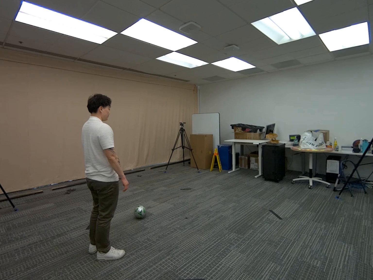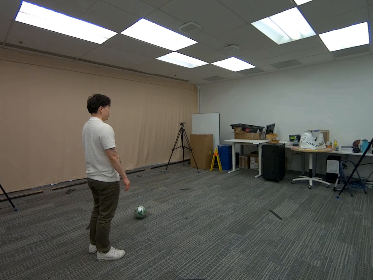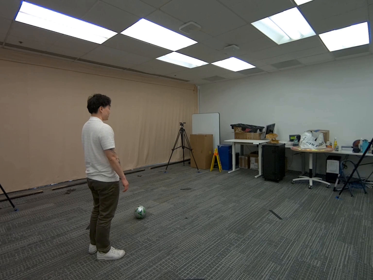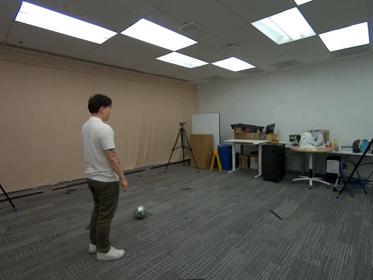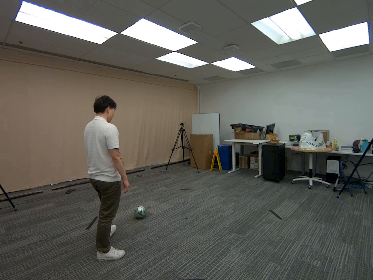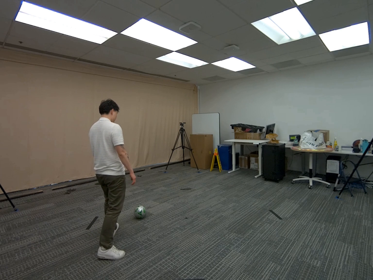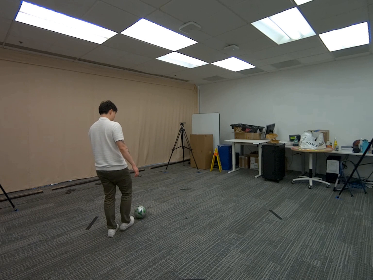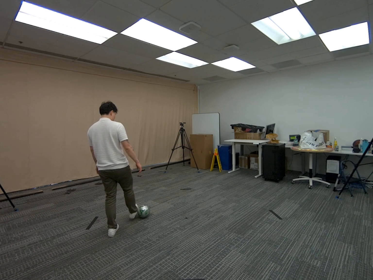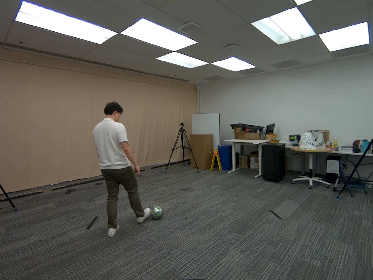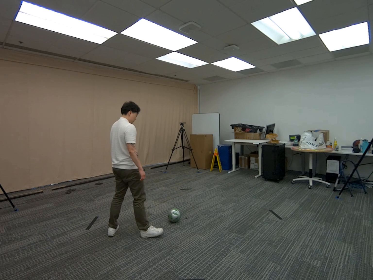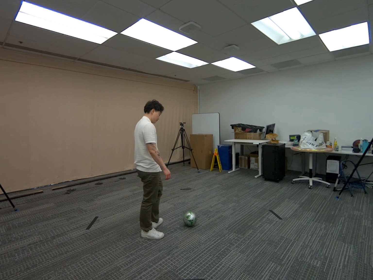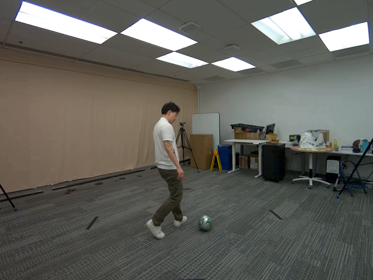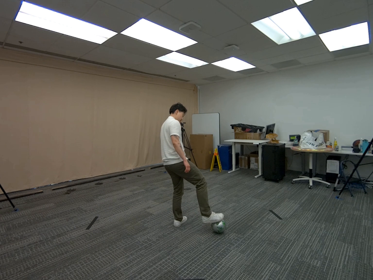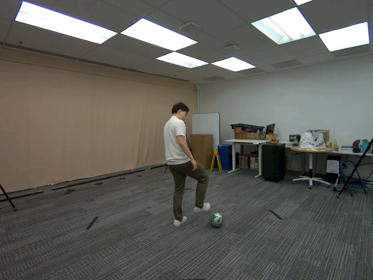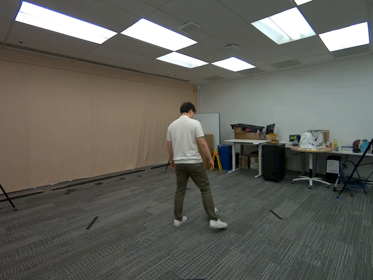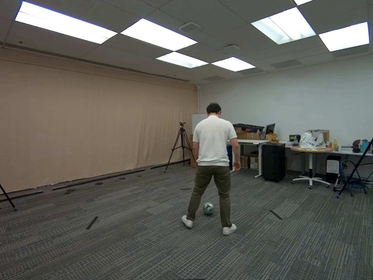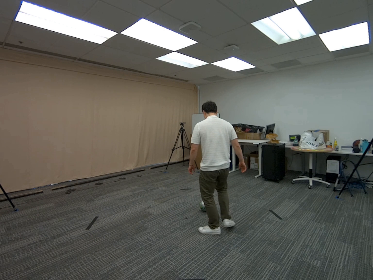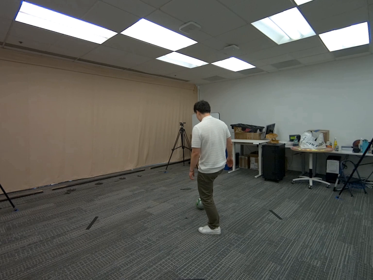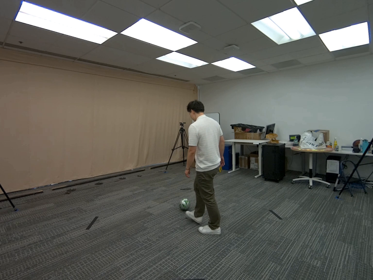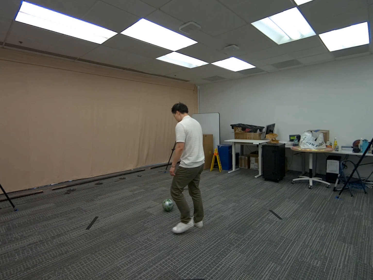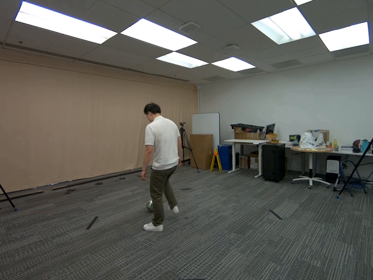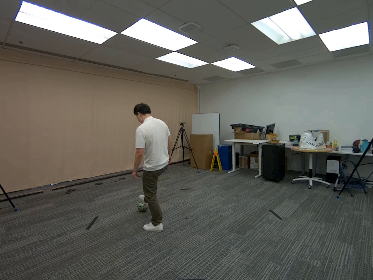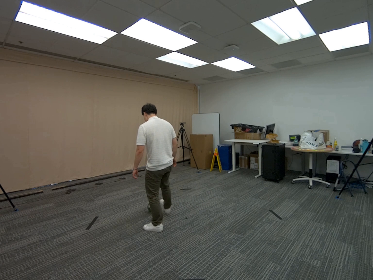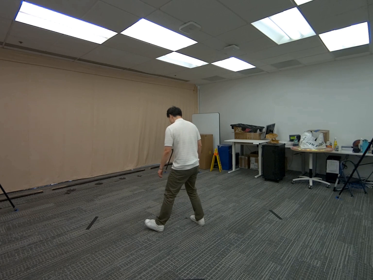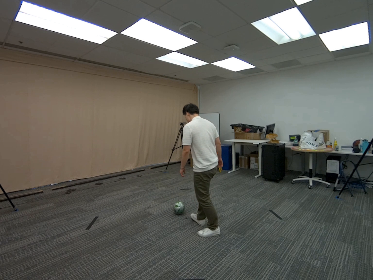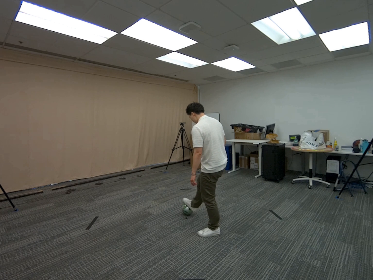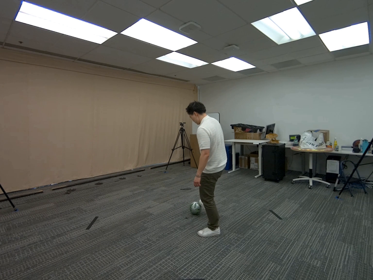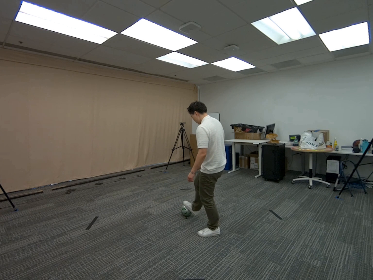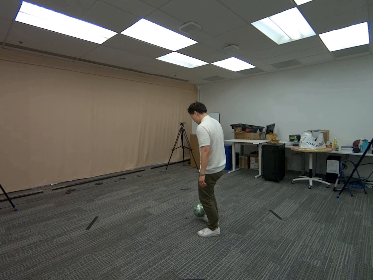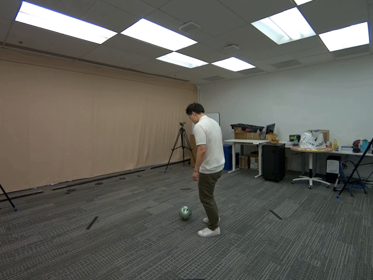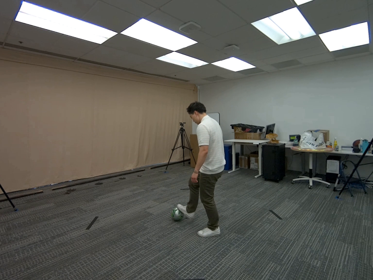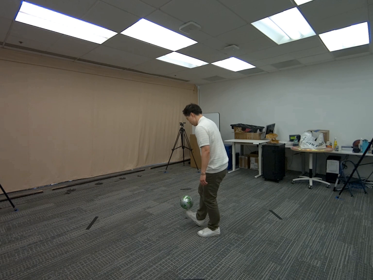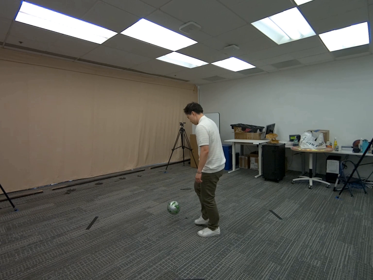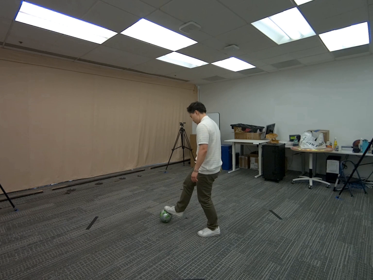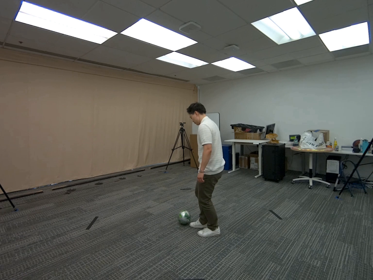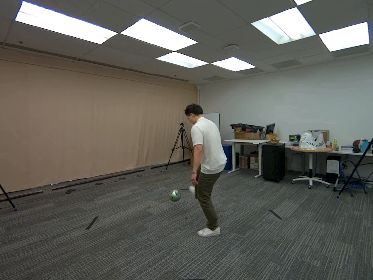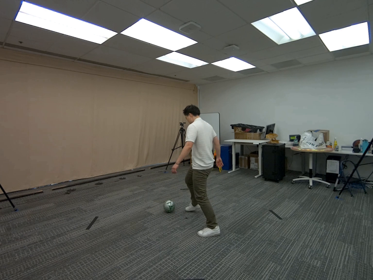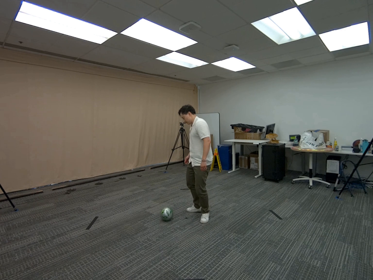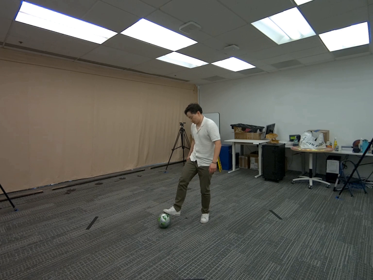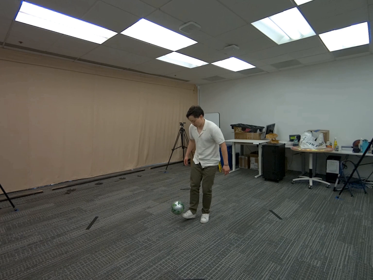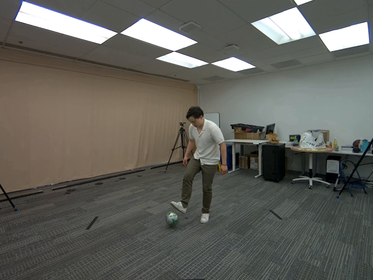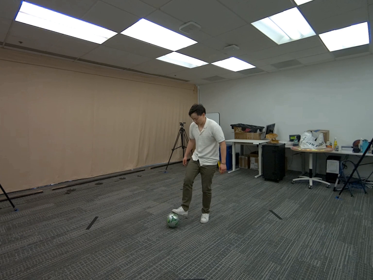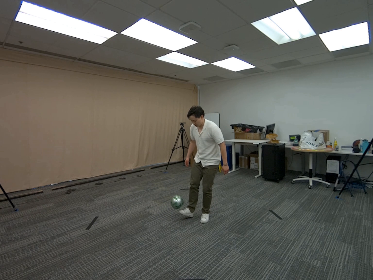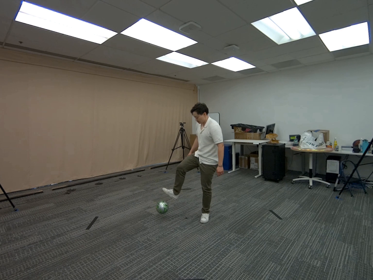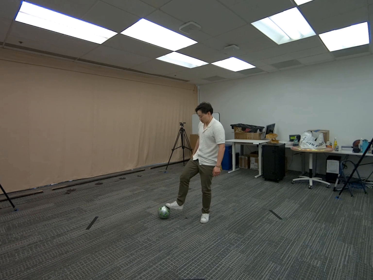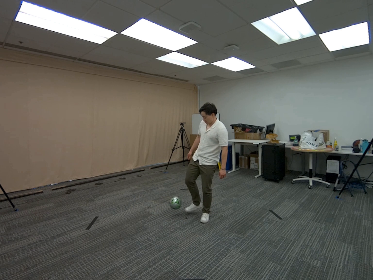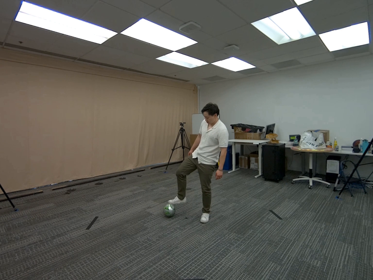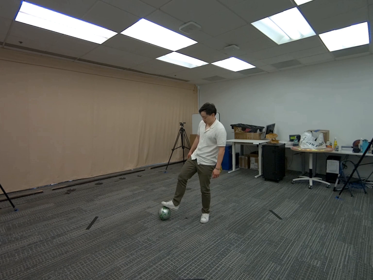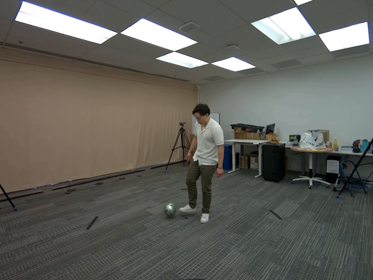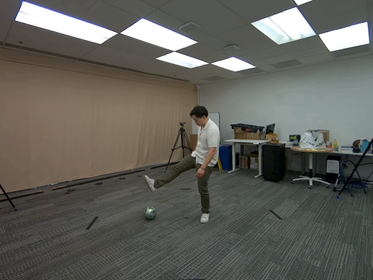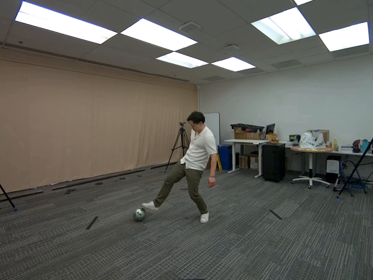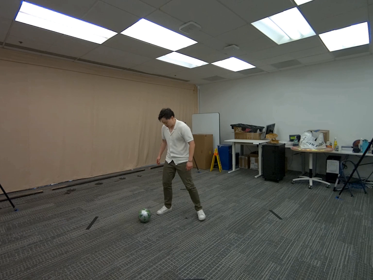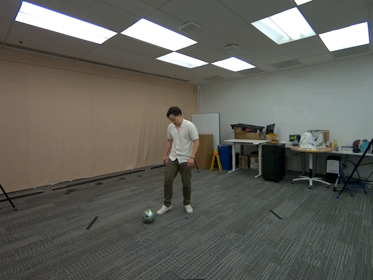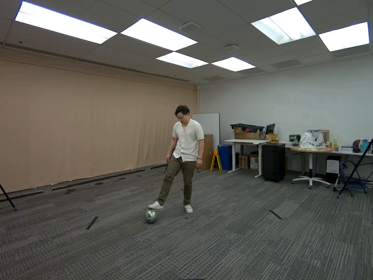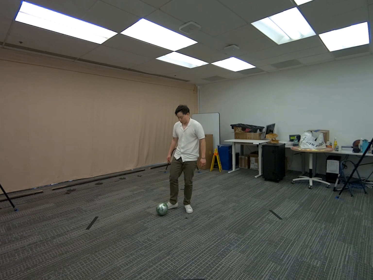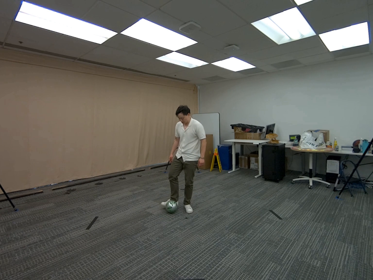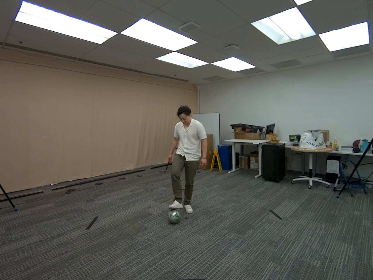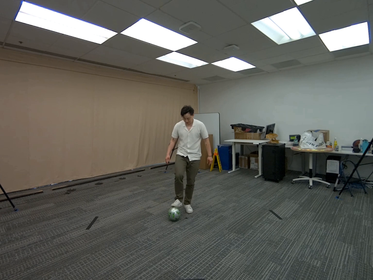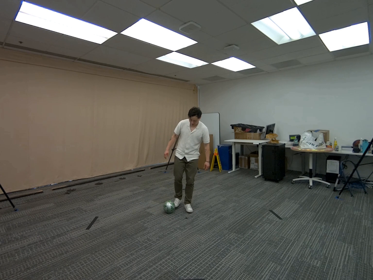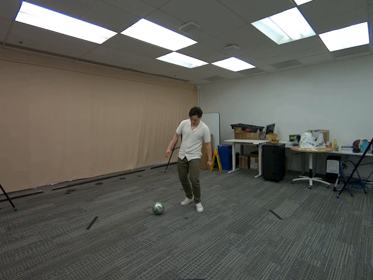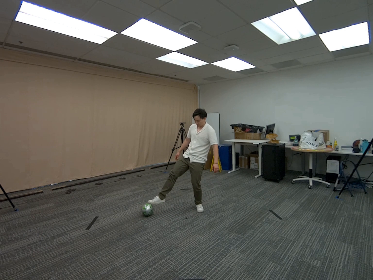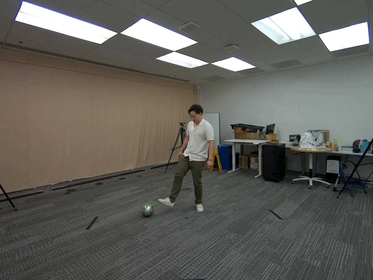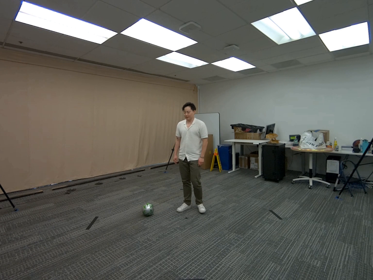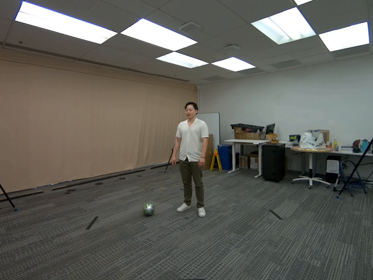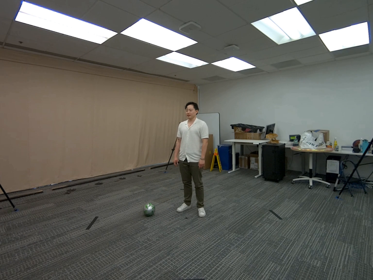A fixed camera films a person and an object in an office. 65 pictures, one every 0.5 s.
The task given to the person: Walk up to the soccer ball and begin to interact with the soccer ball only using one foot.
